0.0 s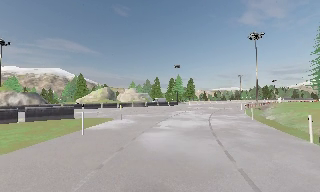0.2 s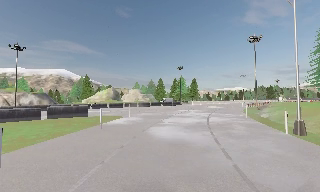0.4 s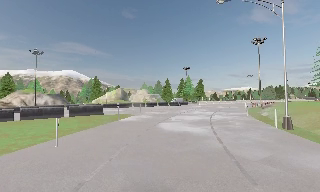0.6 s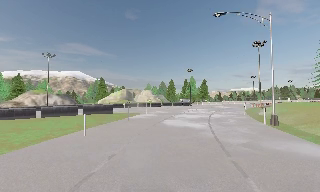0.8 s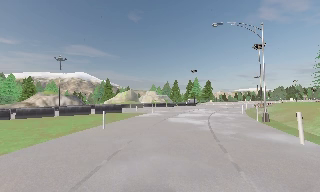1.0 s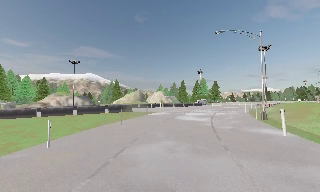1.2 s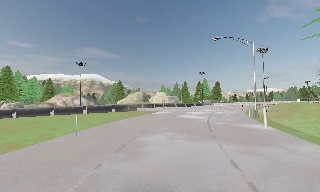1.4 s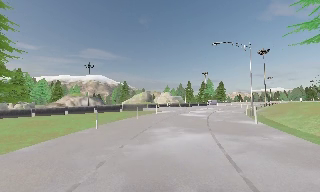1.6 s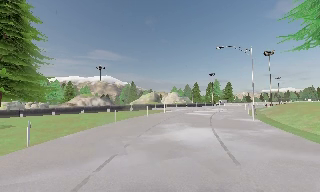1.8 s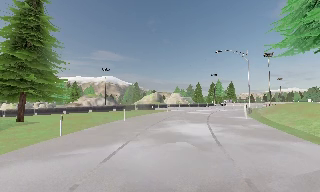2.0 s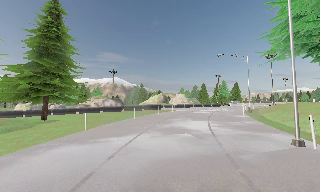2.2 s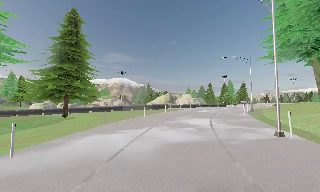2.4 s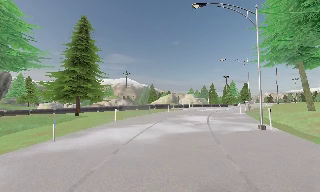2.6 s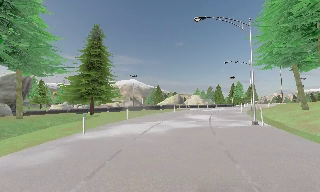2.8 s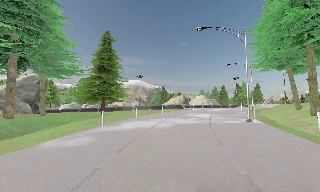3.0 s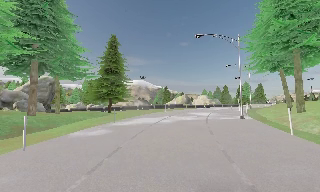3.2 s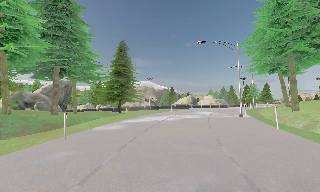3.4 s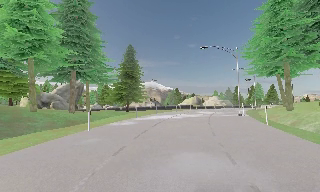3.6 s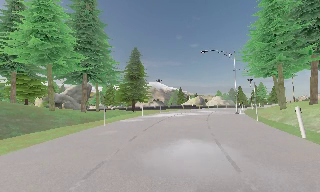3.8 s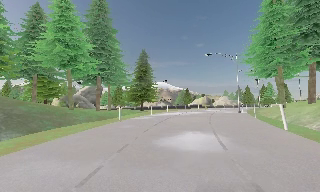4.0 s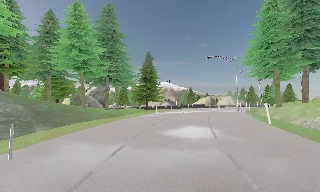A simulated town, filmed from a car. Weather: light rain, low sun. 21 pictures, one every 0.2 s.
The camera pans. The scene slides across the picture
to the right.
The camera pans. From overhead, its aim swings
counterclockwise.
0.0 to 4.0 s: The camera pans to its left, which is counterclockwise from overhead, by about 35 degrees. It travels backward, about 30 m.
The film runs backward here.
